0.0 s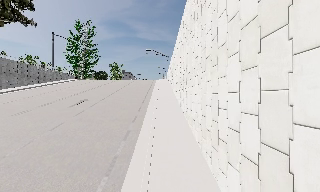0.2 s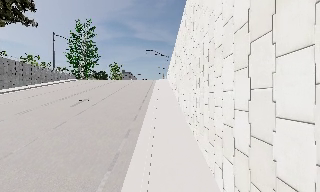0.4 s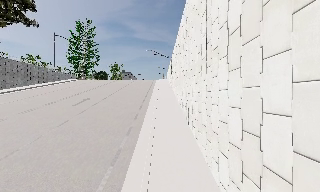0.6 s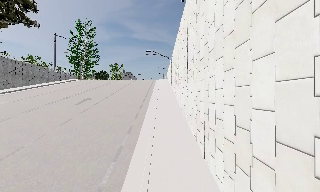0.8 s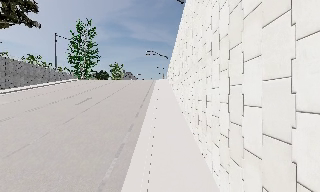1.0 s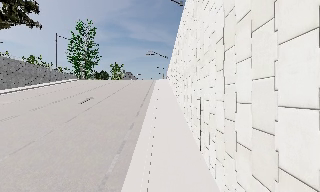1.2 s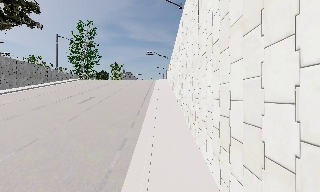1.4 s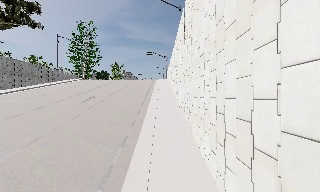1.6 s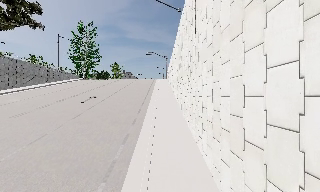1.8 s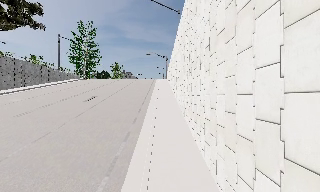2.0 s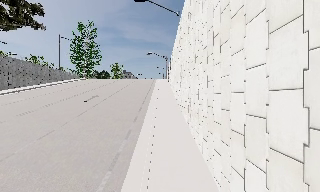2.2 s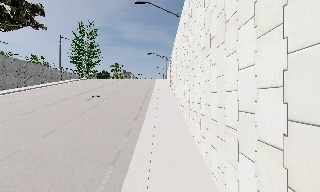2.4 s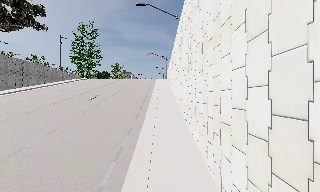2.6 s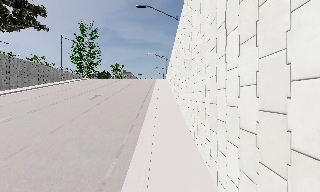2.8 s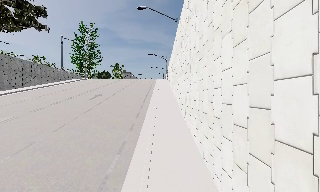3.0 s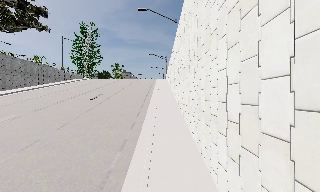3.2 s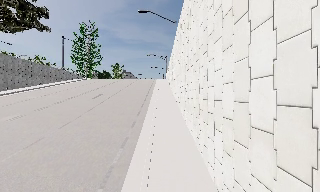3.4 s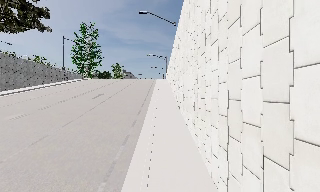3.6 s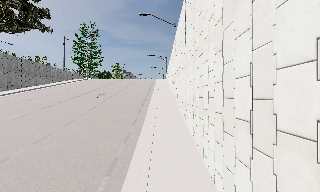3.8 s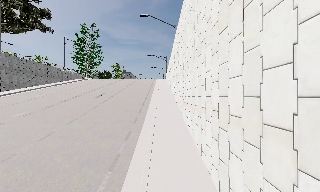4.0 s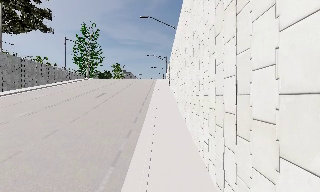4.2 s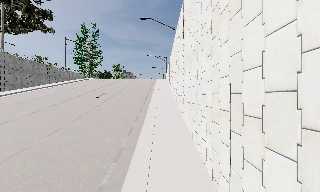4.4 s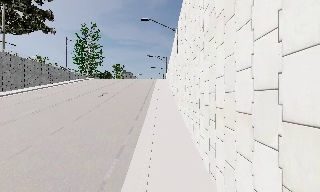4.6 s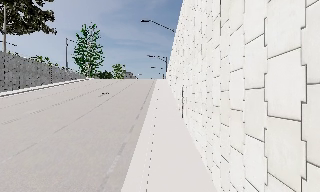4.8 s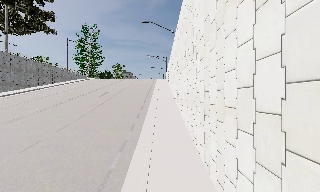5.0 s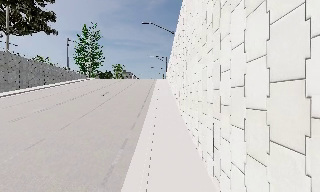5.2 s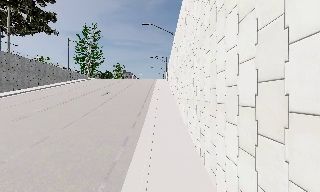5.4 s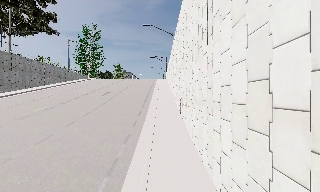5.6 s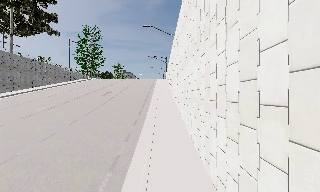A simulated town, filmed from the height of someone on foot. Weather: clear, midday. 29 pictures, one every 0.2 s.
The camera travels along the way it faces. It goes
backward.
0.0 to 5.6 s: The camera travels backward, about 7 m, so what stands in front gets smaller.
The film runs backward here.
